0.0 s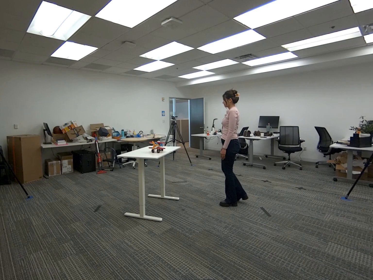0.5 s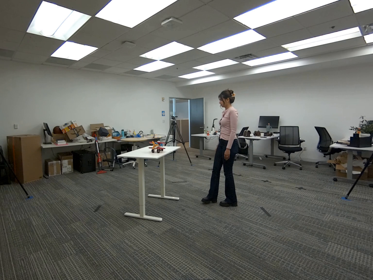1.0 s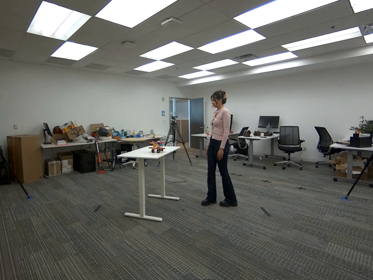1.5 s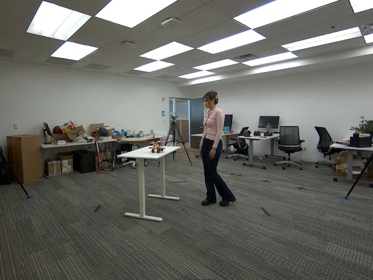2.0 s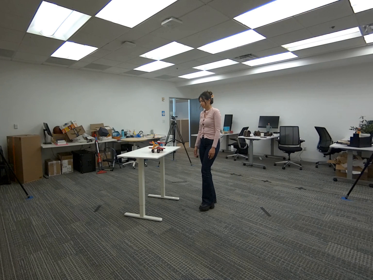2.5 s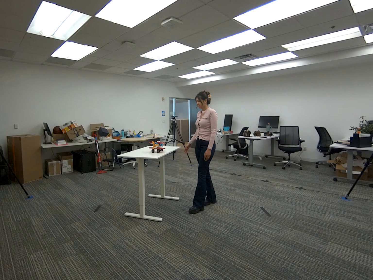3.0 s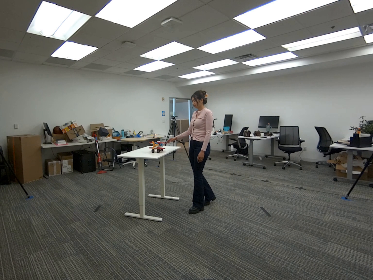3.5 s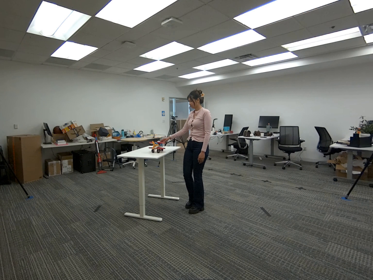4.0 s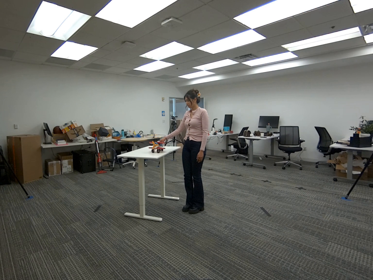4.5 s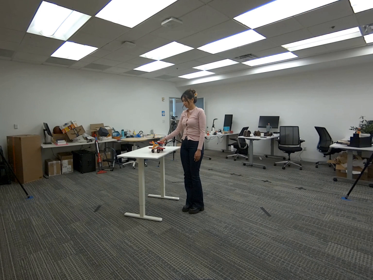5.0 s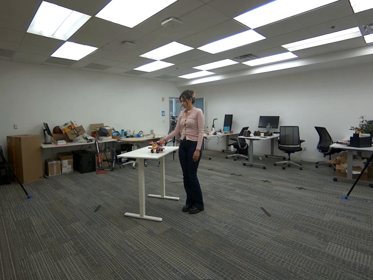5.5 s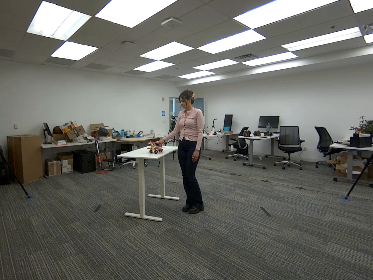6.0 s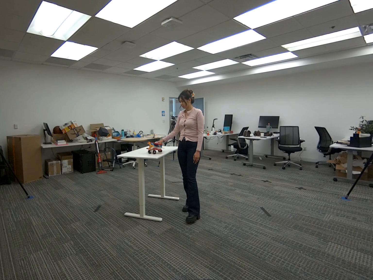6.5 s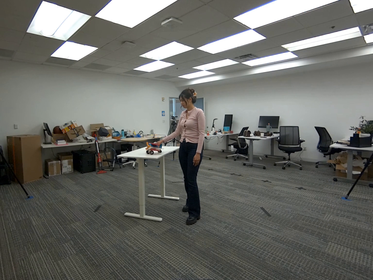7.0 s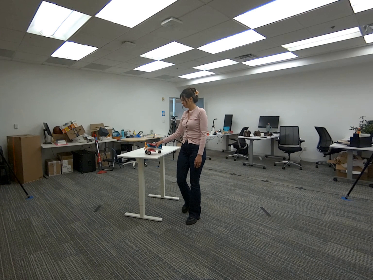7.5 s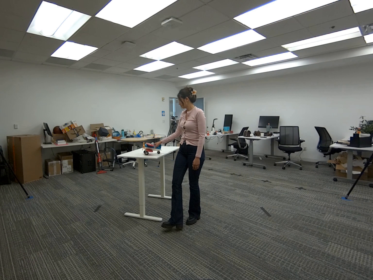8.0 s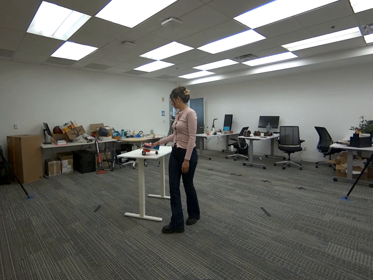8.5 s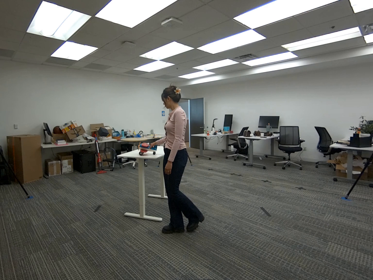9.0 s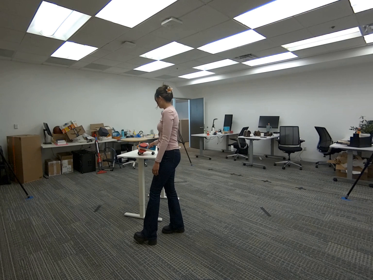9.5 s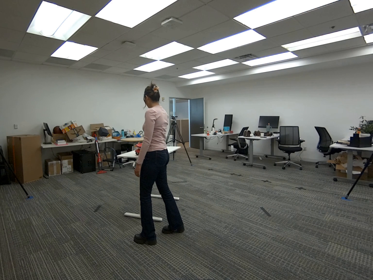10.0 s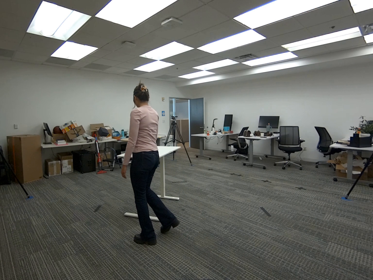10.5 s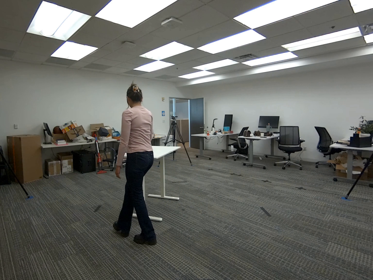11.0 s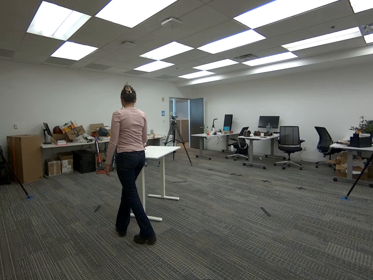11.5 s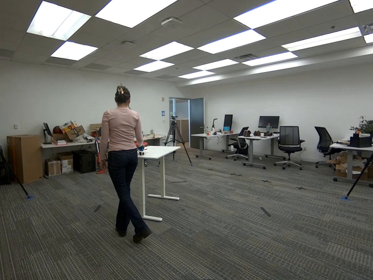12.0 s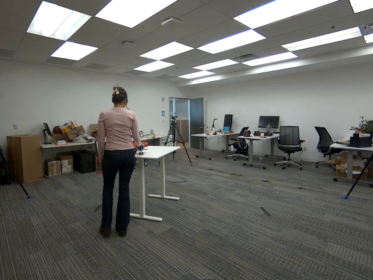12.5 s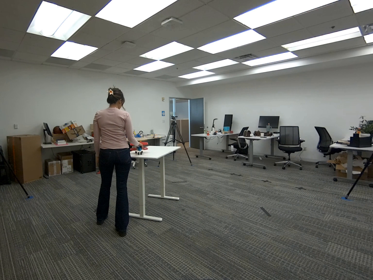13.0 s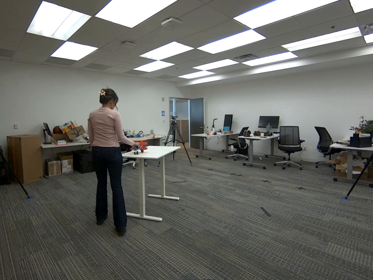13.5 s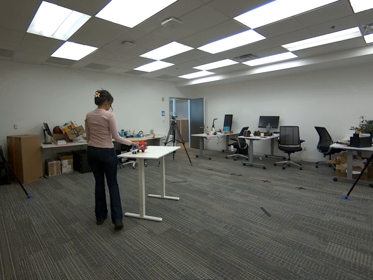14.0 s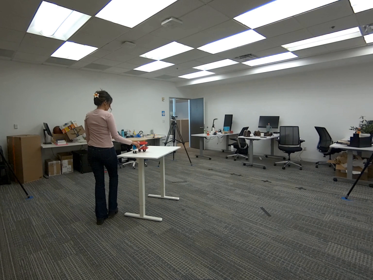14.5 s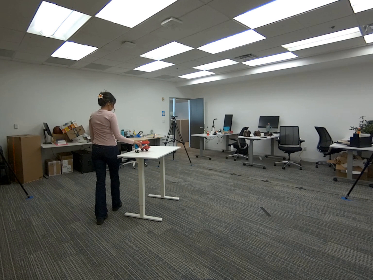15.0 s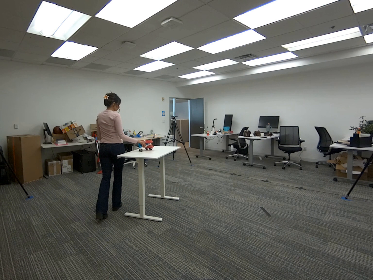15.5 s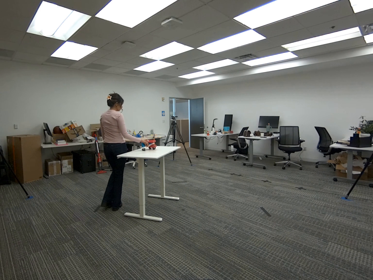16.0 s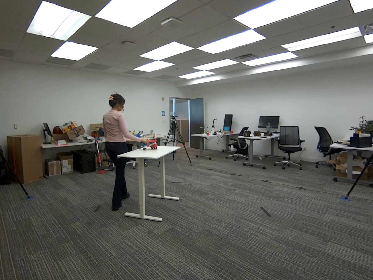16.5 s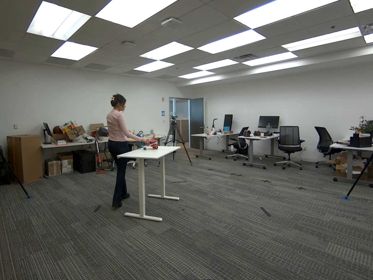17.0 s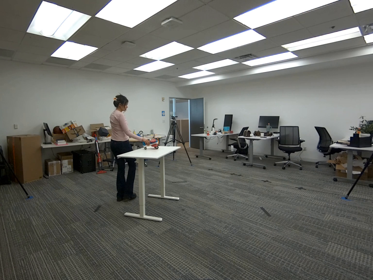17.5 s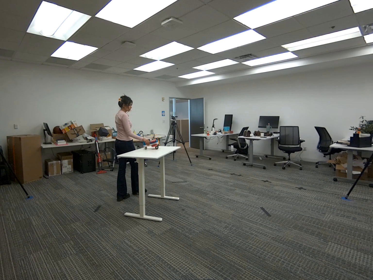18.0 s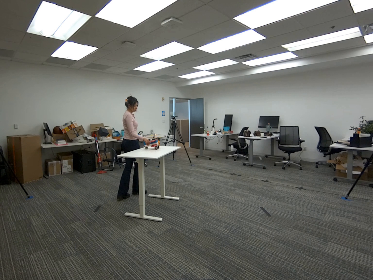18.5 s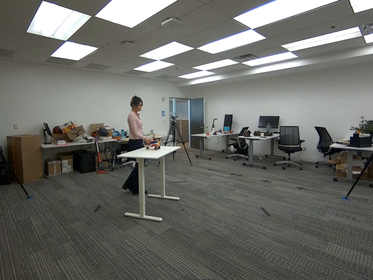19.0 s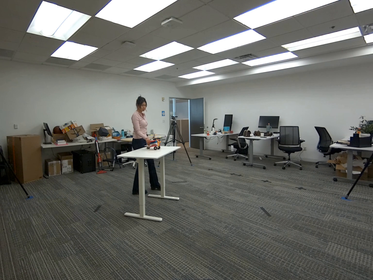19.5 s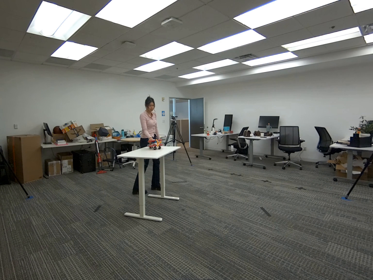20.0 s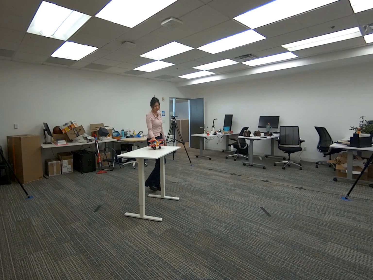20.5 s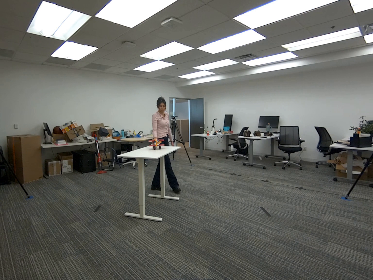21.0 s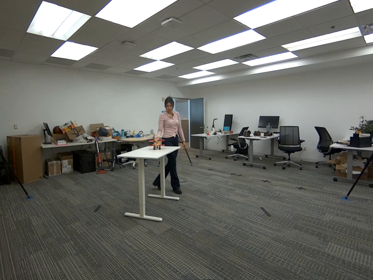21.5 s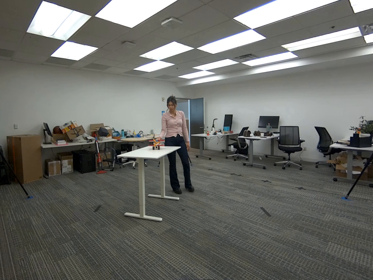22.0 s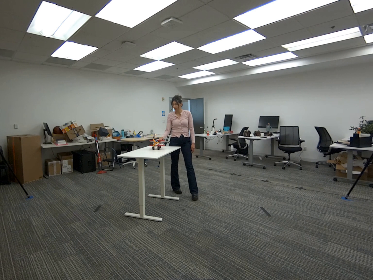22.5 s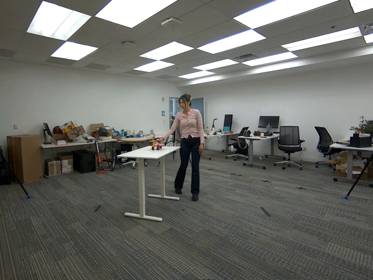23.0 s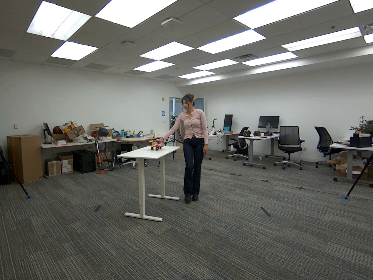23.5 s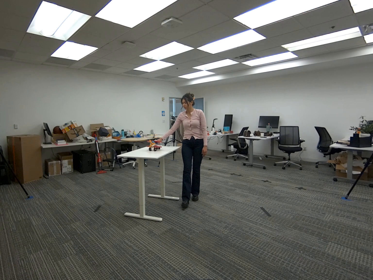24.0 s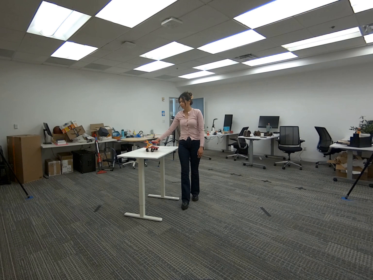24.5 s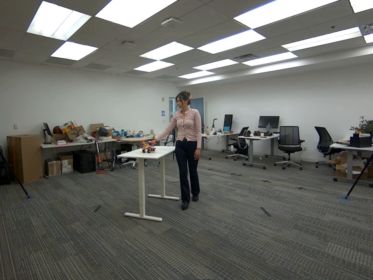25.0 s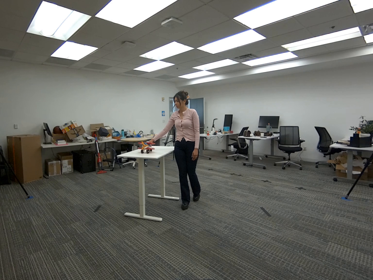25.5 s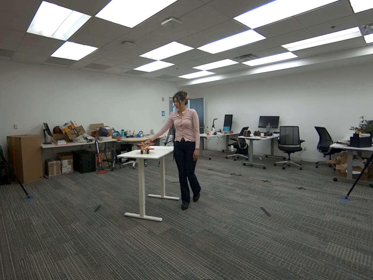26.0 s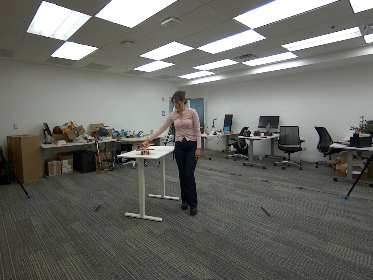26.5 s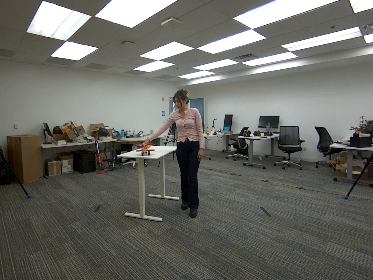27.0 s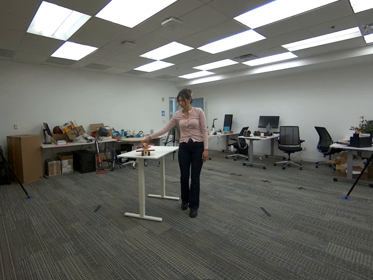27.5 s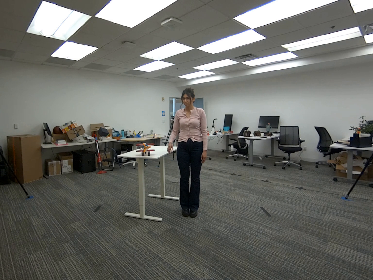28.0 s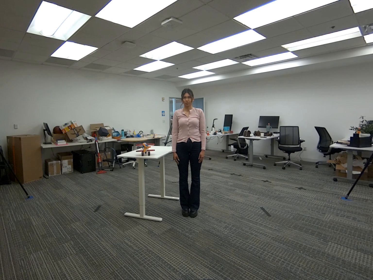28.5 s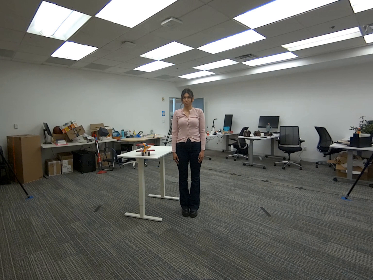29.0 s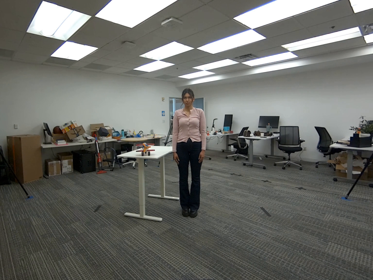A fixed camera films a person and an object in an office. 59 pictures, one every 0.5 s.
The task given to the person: Walk to the airplane on the white desk, place your right hand on the plane and roll it around the desk until finished.
